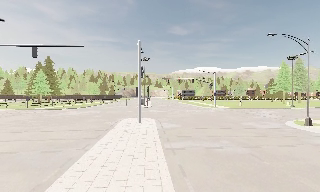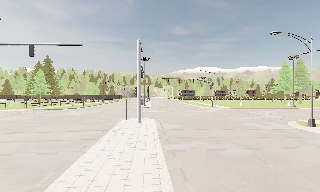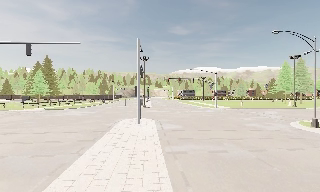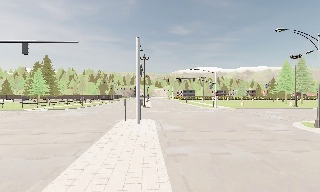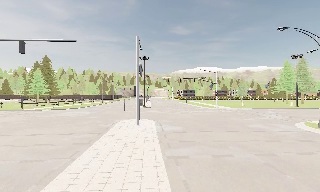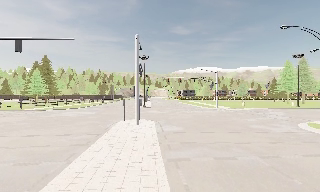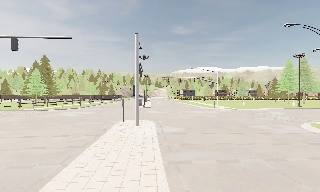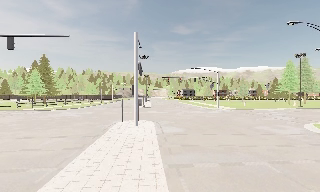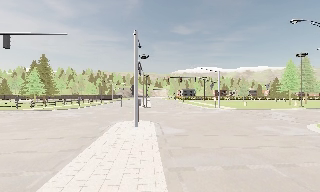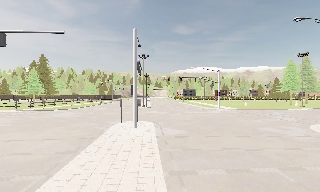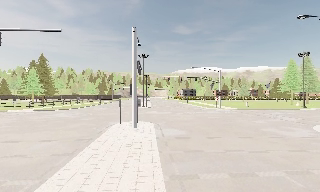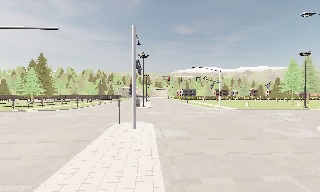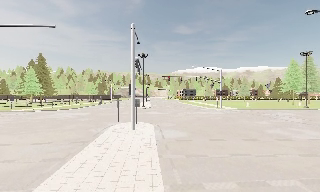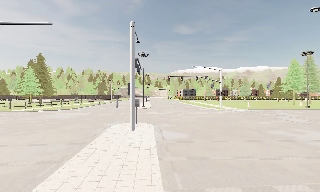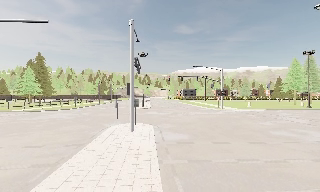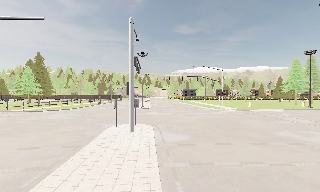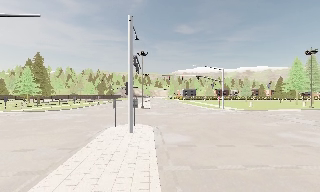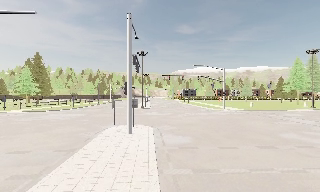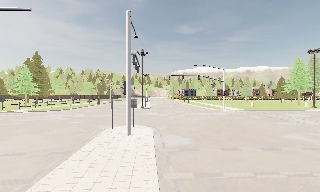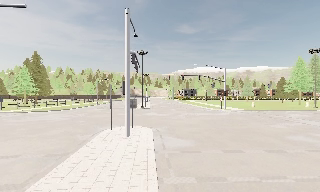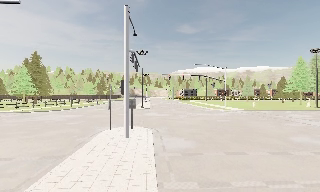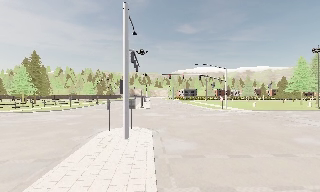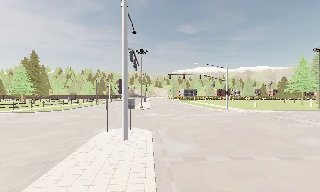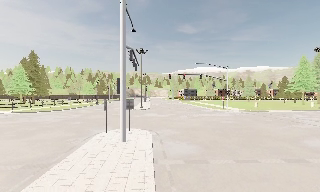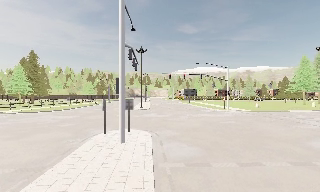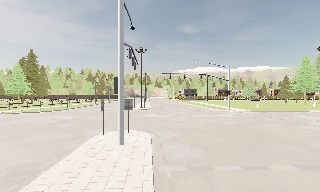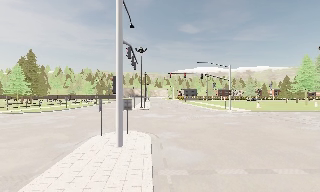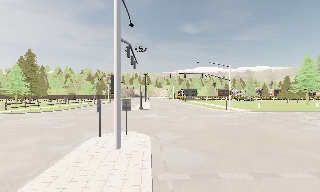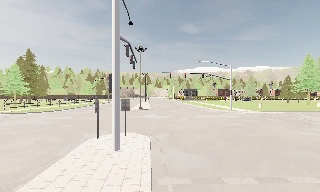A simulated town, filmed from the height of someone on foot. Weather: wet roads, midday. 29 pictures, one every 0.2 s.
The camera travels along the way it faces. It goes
forward.
0.0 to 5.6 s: The camera travels forward, about 8 m, so what stands in front looms larger.
The film runs forward here.
